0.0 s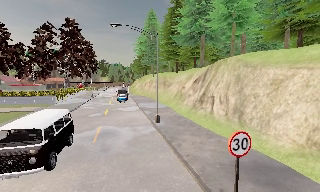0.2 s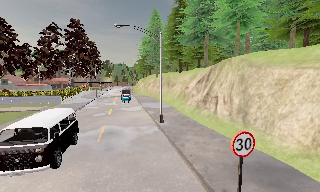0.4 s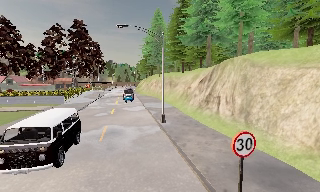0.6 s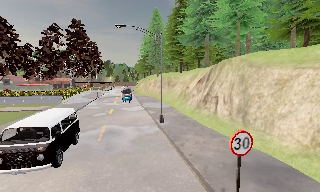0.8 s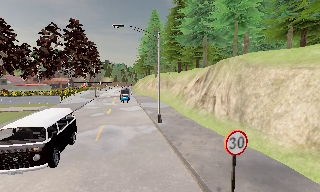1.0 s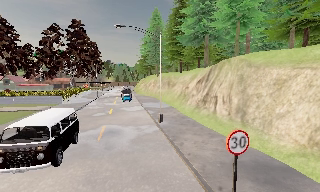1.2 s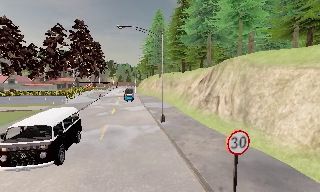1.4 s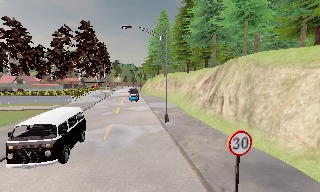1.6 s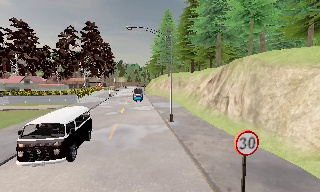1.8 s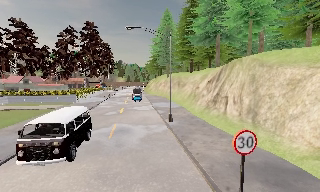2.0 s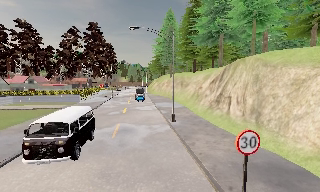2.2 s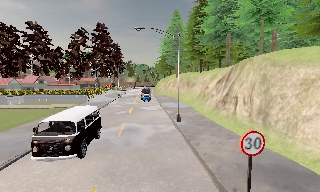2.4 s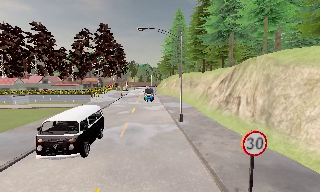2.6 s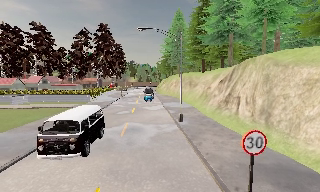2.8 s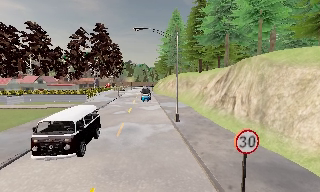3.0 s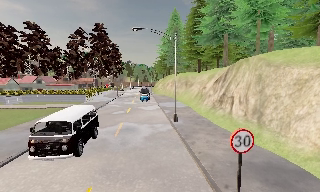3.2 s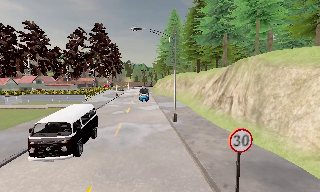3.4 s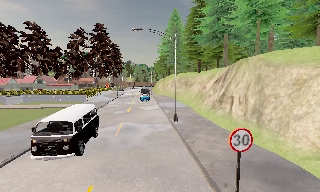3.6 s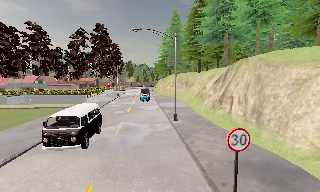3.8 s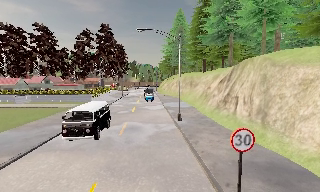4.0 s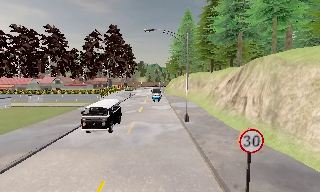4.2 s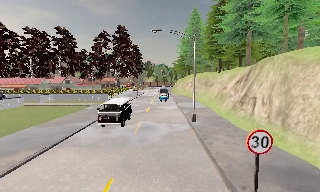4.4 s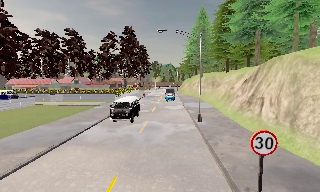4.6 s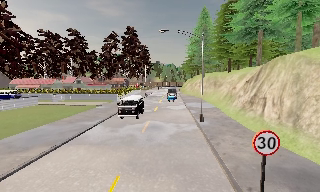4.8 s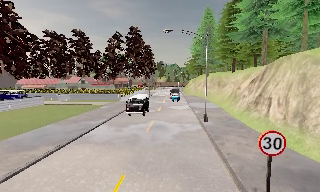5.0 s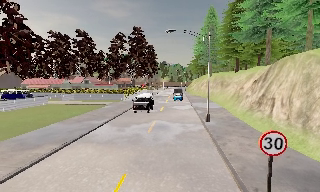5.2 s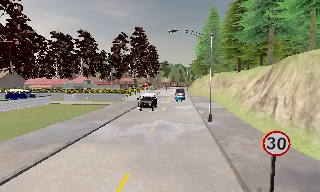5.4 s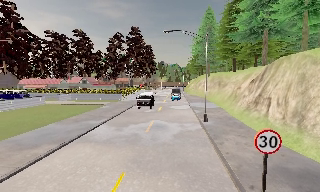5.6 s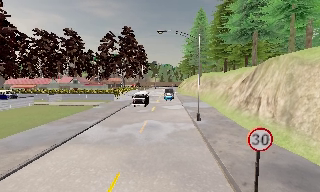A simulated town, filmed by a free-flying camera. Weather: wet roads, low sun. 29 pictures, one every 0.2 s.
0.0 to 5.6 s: The camera pans to its left, which is counterclockwise from overhead, by about 15 degrees. It travels backward and to its right, about 1 m, so what stands in front gets smaller.
The film runs backward here.
